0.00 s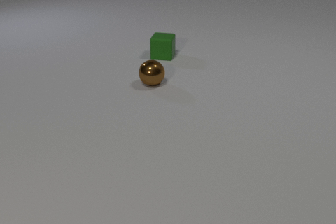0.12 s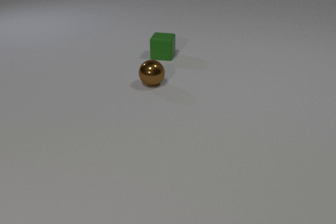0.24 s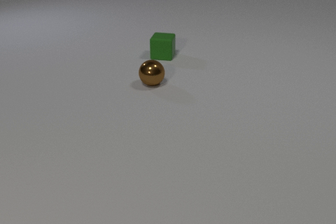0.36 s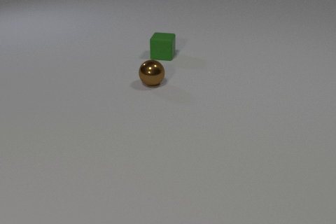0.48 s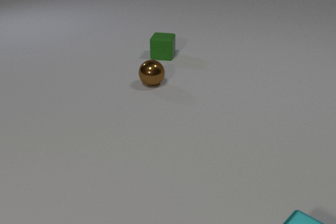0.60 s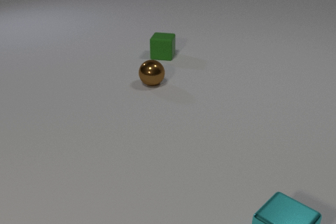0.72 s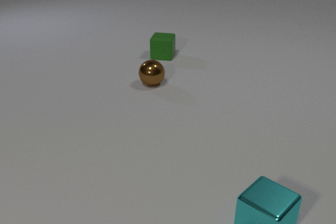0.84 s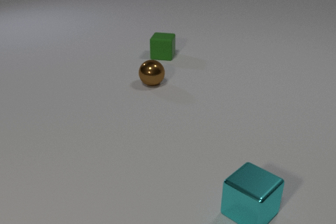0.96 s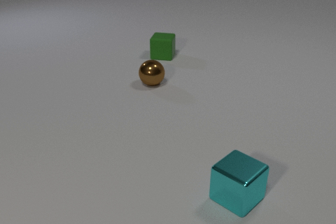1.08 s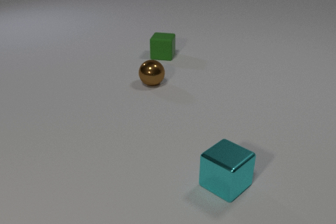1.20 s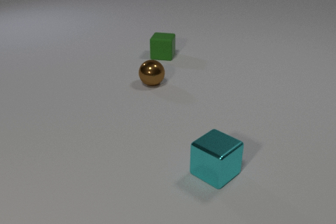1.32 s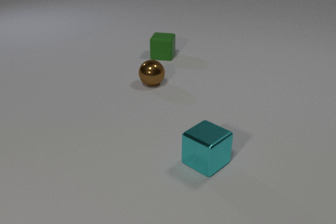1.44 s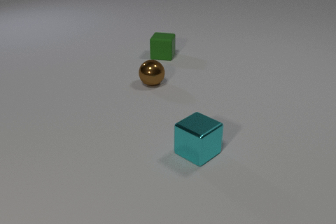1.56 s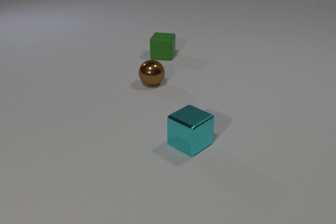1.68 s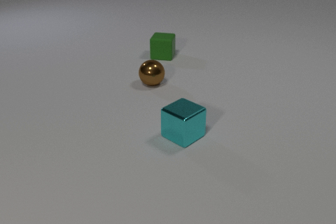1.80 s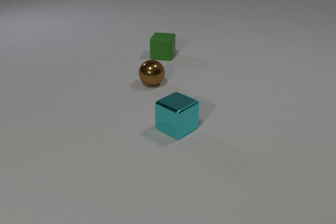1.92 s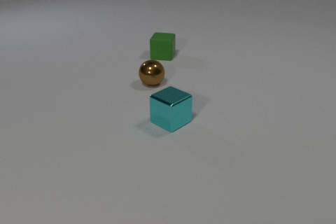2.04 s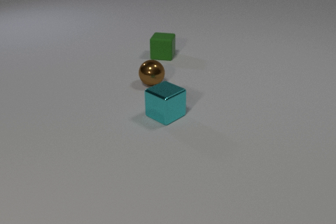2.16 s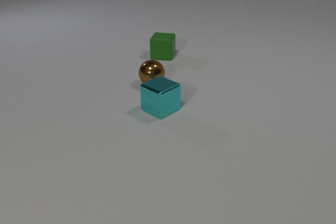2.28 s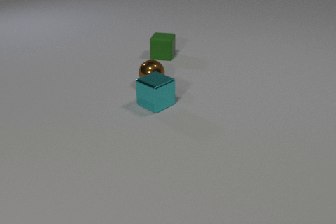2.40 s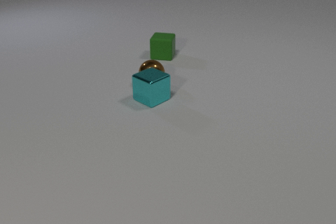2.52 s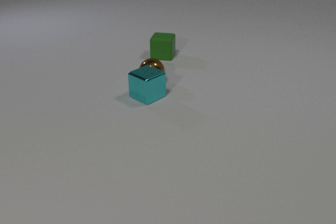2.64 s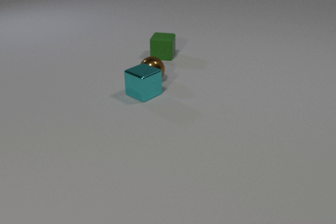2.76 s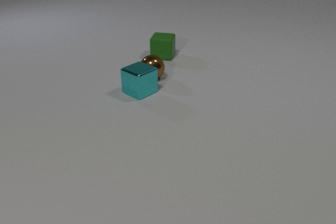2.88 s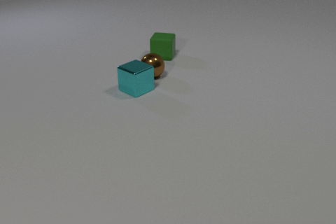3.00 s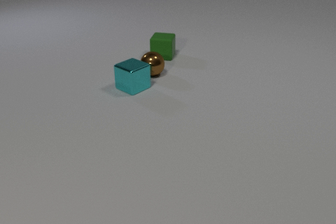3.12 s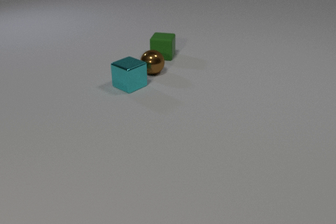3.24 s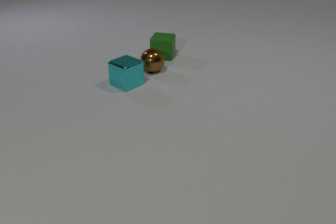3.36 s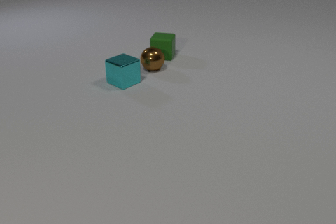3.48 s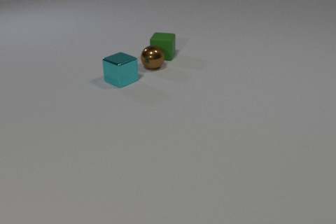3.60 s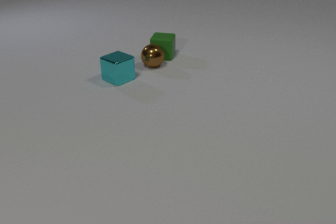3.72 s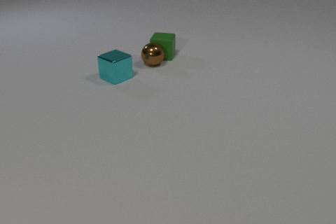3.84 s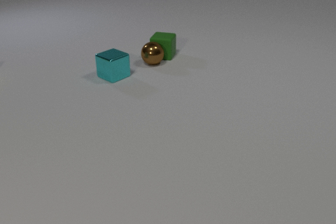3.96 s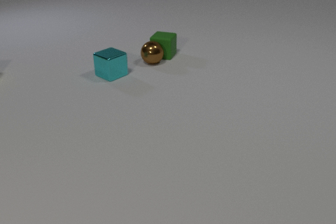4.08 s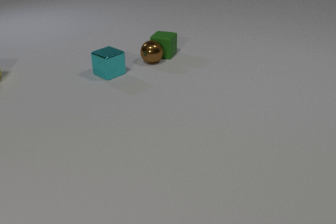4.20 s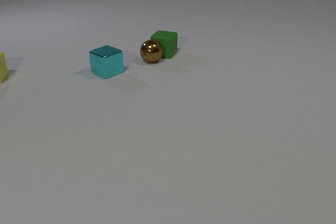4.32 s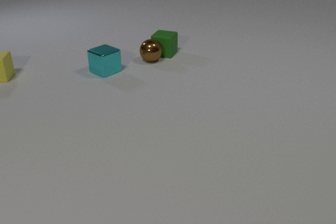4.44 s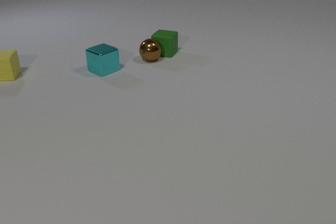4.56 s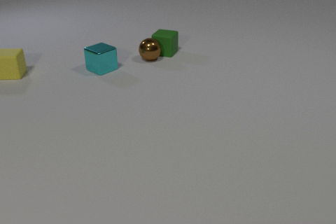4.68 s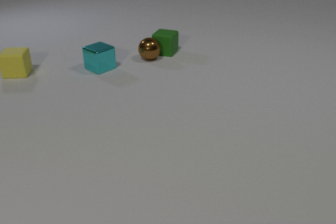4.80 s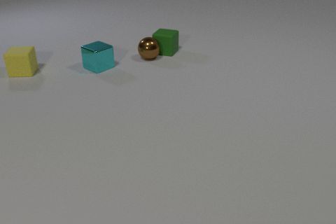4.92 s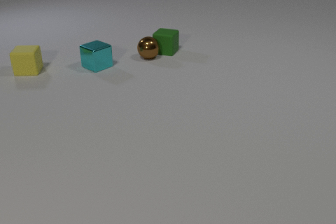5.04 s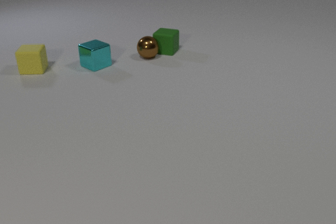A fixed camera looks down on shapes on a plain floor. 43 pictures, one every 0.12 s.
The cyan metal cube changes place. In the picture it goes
away from the camera.
The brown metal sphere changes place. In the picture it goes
away from the camera.
0.00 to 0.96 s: The cyan metal cube comes in at the bottom edge, slides away from the camera and to the left.
0.96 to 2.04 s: The cyan metal cube slides away from the camera and to the left.
2.04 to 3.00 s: The cyan metal cube slides away from the camera and to the left. The brown metal sphere rolls away from the camera. The cyan metal cube and the brown metal sphere collide.
3.00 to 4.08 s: The cyan metal cube slides away from the camera and to the left. The brown metal sphere rolls away from the camera. The brown metal sphere and the green rubber cube collide.
4.08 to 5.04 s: The cyan metal cube slides away from the camera and to the left. The brown metal sphere rolls away from the camera. The yellow rubber cube slides to the right. The green rubber cube slides away from the camera.
How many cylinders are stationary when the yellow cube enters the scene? 0.
How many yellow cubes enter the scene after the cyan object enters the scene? 1.
What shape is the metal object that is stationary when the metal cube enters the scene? sphere.
